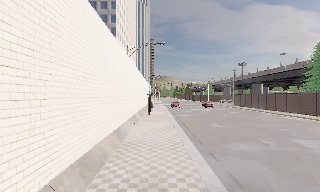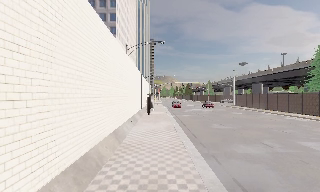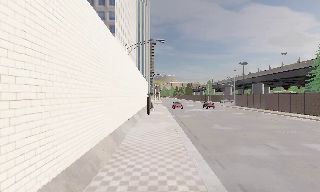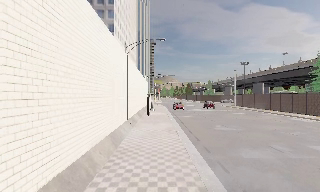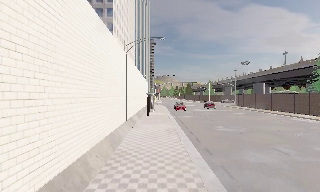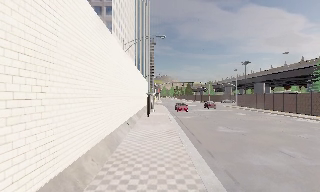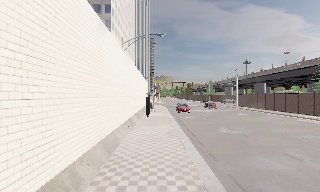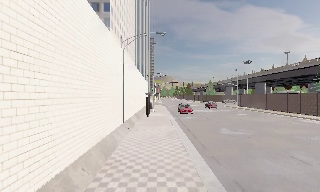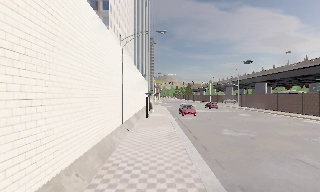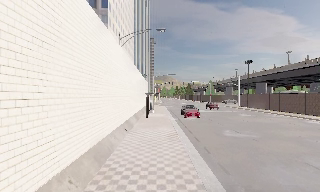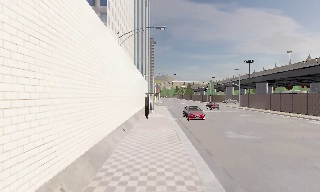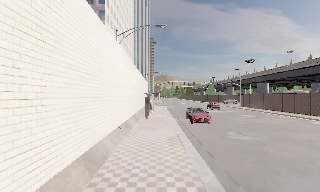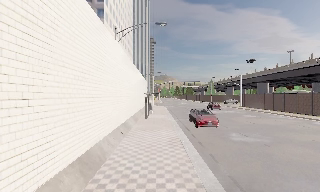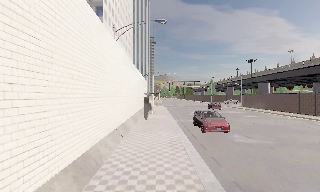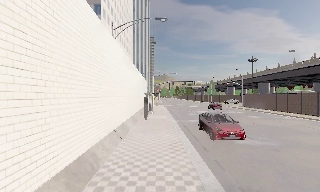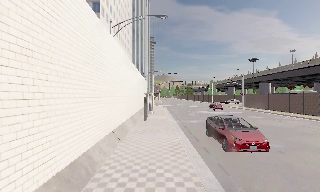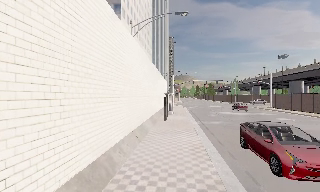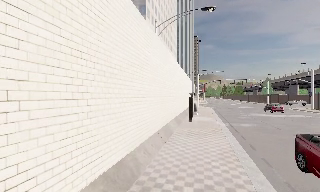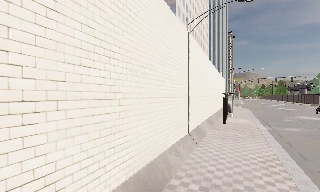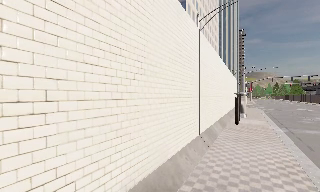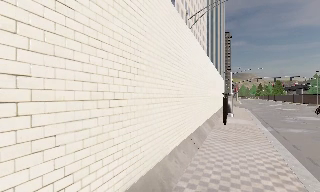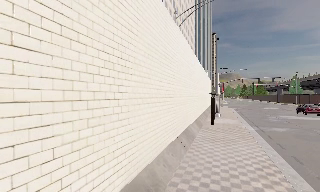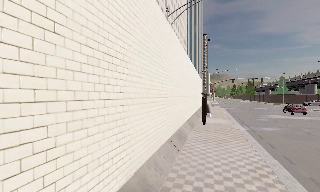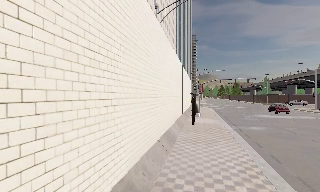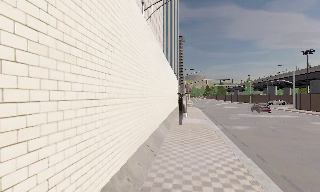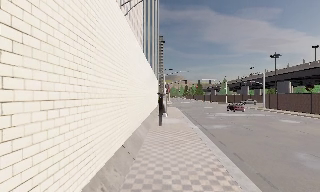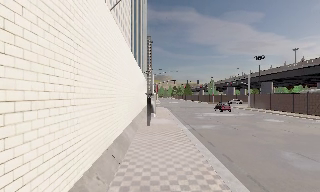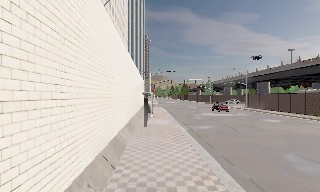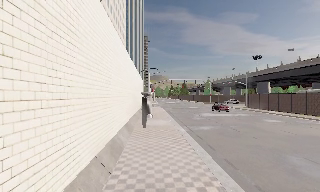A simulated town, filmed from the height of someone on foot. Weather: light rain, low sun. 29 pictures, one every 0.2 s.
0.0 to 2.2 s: The camera travels forward, about 4 m, so what stands in front looms larger.
2.2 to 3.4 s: The camera swings to its left by about 15 degrees, and the scene slides to the right. It travels forward, about 2 m, so what stands in front looms larger.
3.4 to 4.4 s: The camera travels forward, about 1.5 m, so what stands in front looms larger.
4.4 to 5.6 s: The scene slides to the left, as the camera pans about 20 degrees to its right. It travels forward, about 2 m, so what stands in front looms larger.
The film runs forward here.
